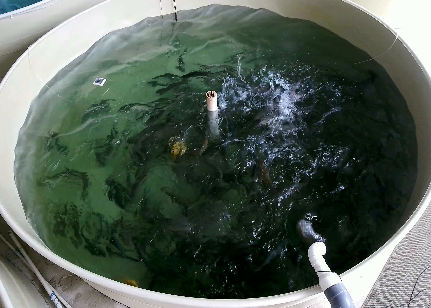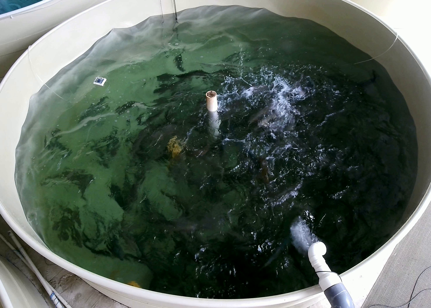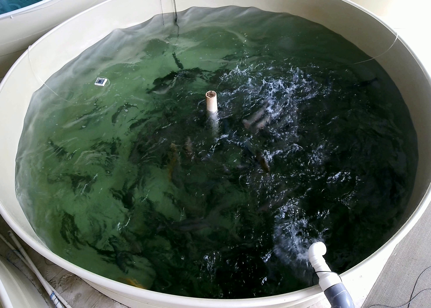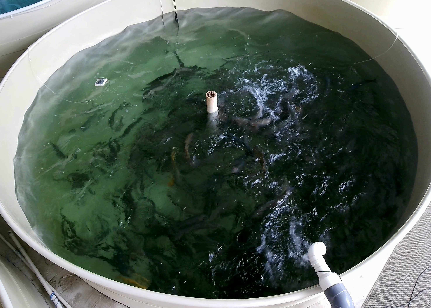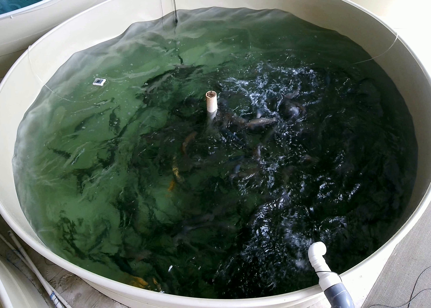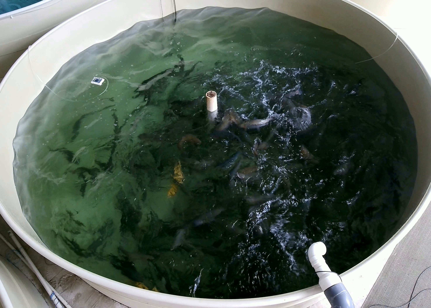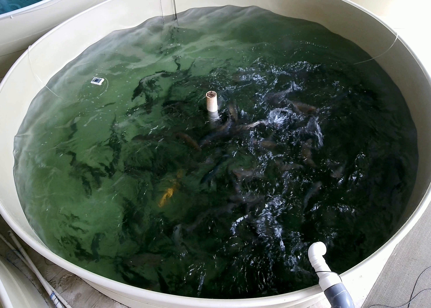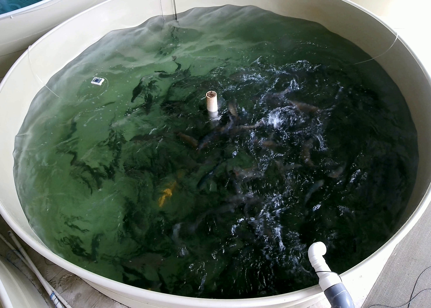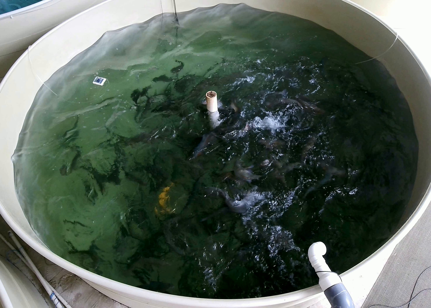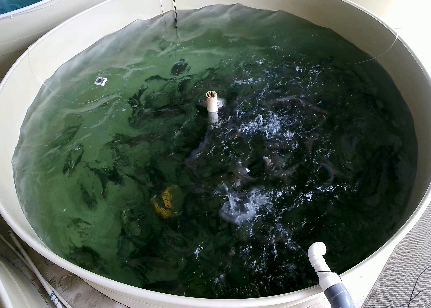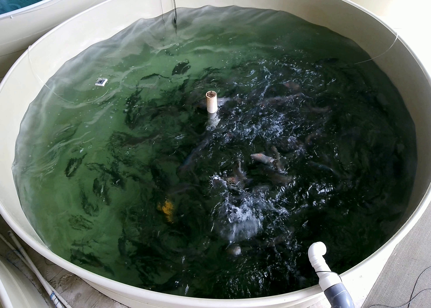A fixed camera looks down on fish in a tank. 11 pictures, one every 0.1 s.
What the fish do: Strong feeding.
